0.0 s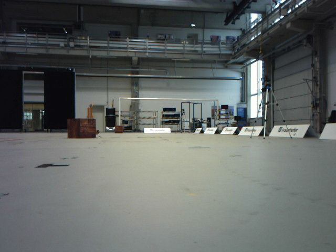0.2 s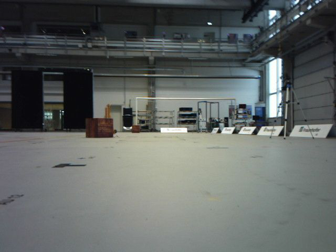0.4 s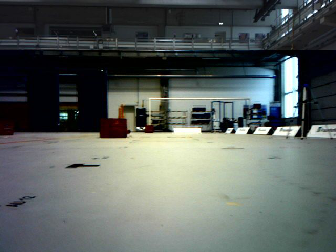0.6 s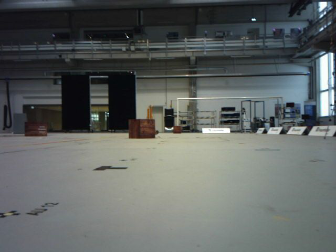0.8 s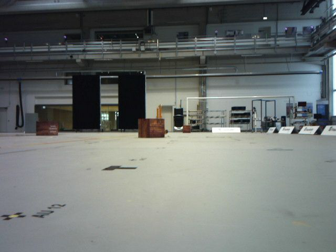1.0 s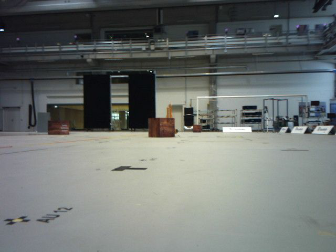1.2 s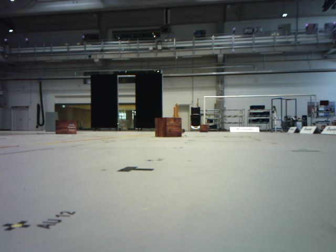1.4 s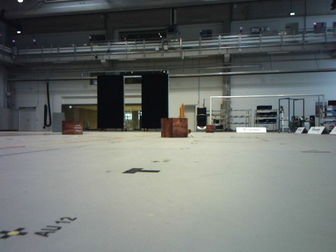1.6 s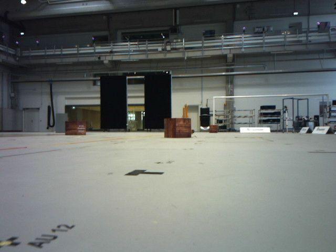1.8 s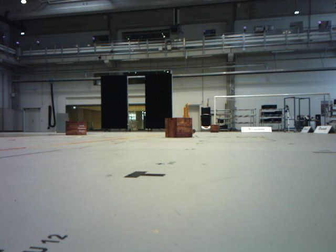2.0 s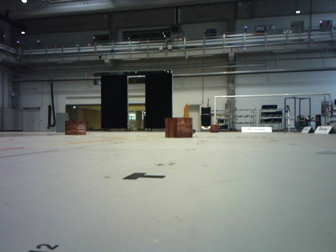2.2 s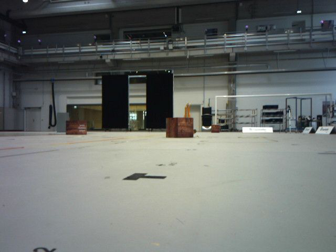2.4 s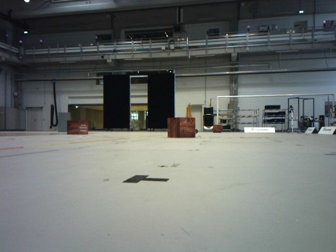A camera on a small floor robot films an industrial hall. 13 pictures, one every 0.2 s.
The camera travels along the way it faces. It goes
forward.
0.0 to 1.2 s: The camera pans to its left, which is counterclockwise from overhead, by about 15 degrees. It travels forward, about 0.2 m, so what stands in front looms larger.
1.2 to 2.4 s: The camera travels forward, about 0.2 m, so what stands in front looms larger.
The film runs forward here.
